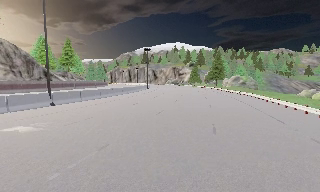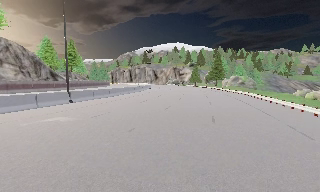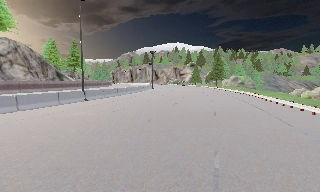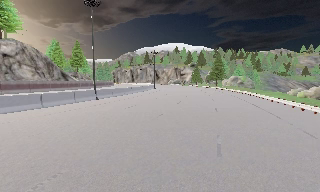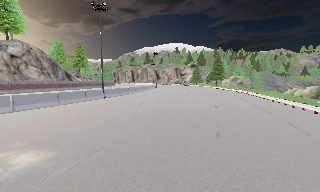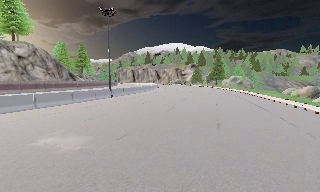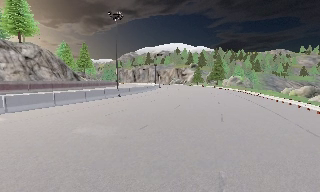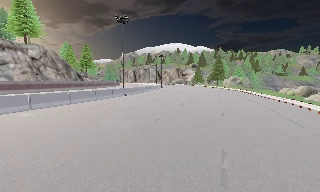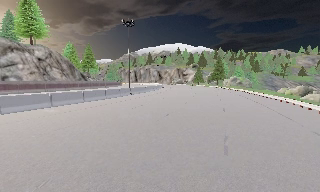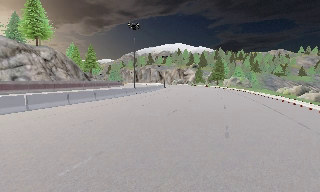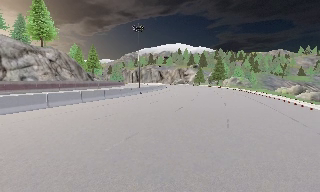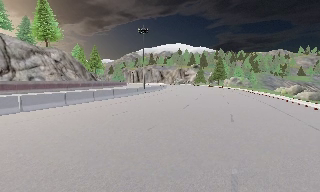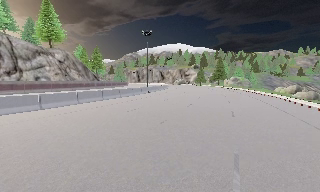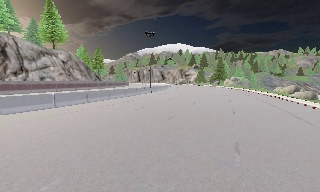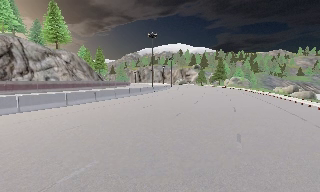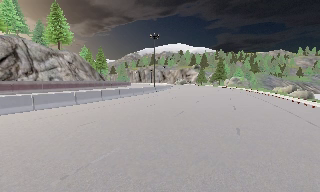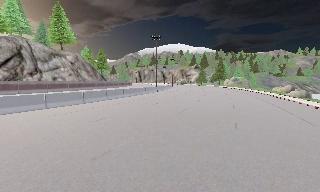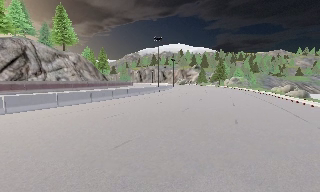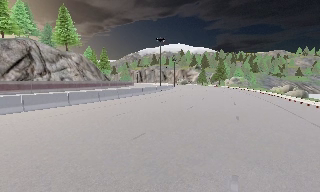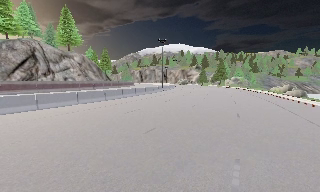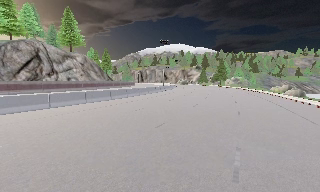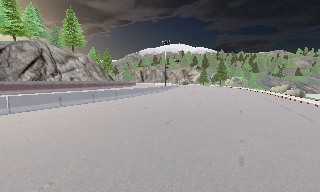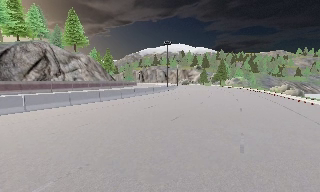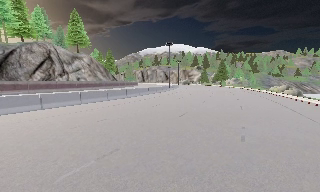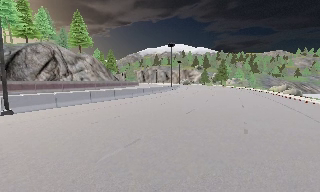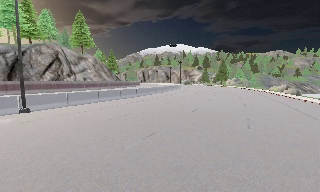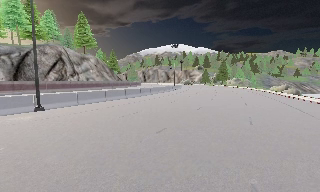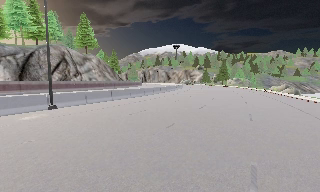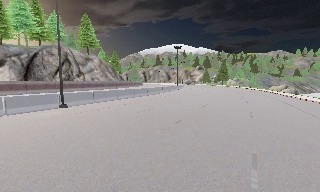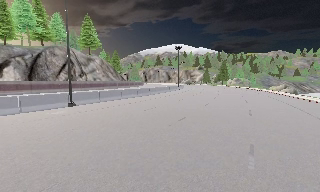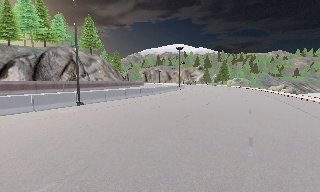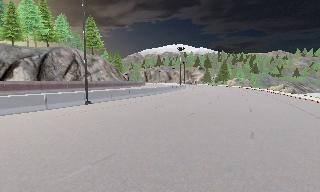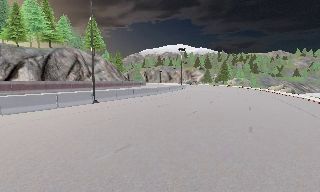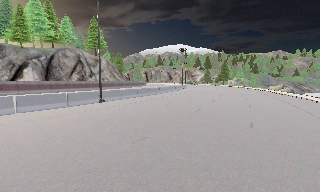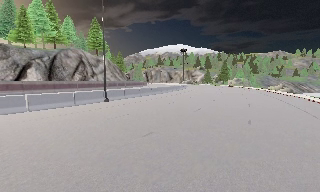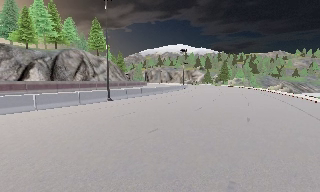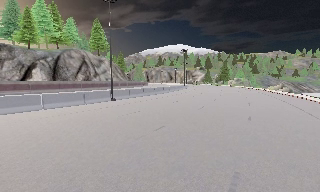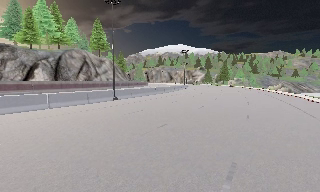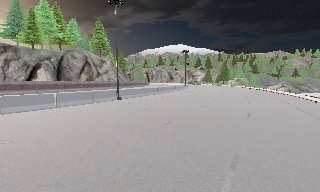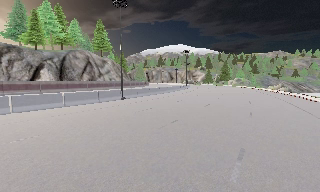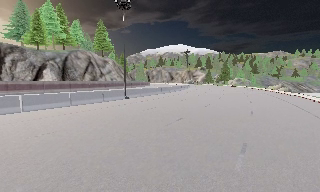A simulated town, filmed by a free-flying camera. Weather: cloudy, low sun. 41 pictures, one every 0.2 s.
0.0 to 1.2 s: The camera travels backward, about 10 m, so what stands in front gets smaller.
1.2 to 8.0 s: The camera travels backward and to its left, about 30 m, so what stands in front gets smaller. It loses speed.
The film runs backward here.
